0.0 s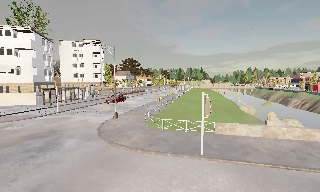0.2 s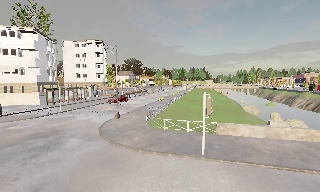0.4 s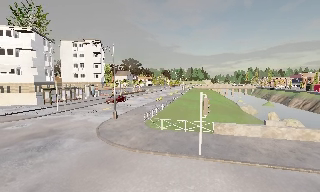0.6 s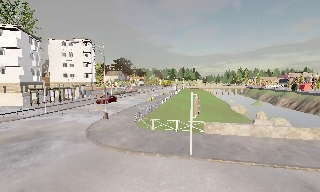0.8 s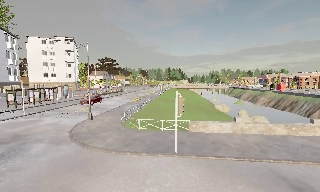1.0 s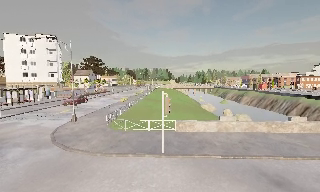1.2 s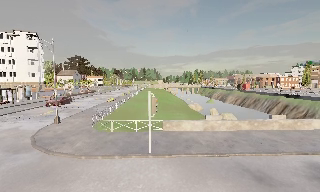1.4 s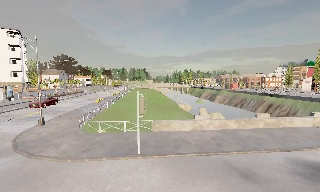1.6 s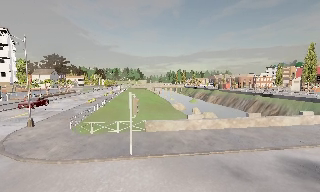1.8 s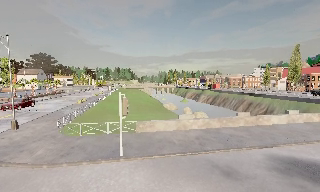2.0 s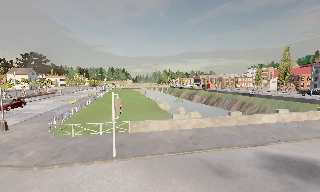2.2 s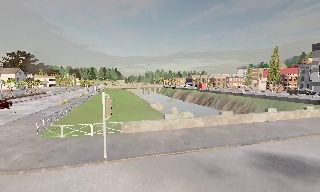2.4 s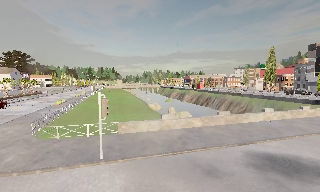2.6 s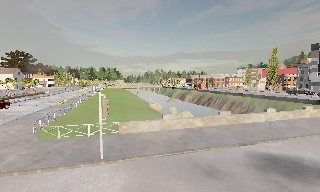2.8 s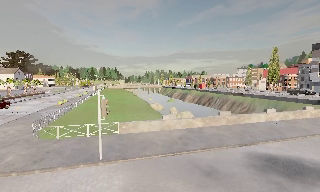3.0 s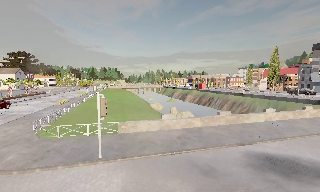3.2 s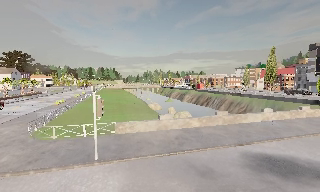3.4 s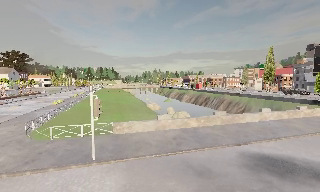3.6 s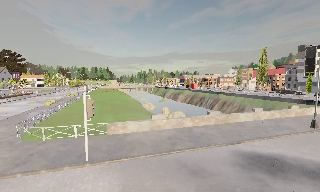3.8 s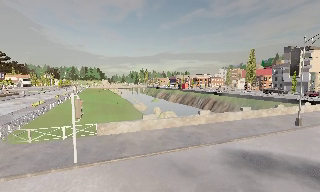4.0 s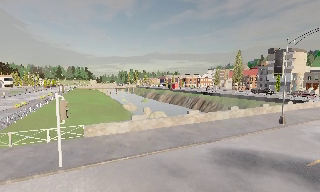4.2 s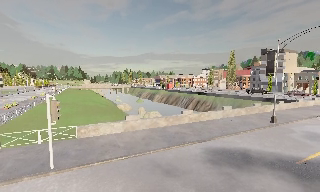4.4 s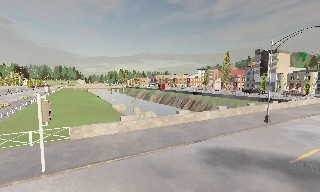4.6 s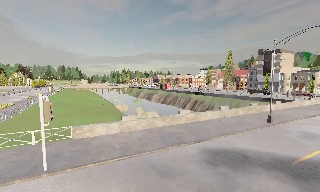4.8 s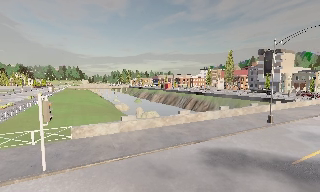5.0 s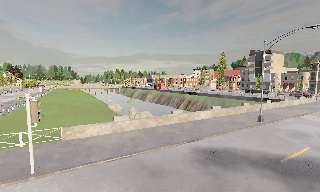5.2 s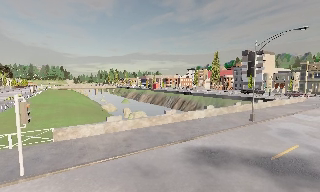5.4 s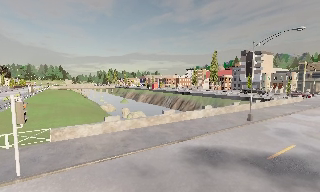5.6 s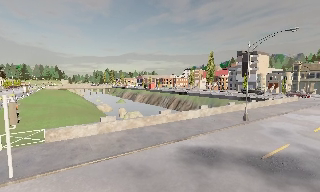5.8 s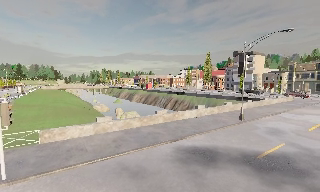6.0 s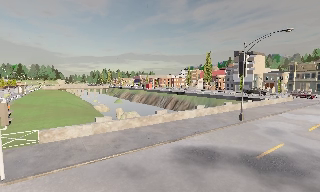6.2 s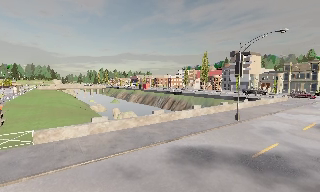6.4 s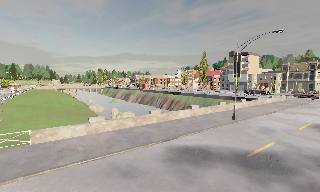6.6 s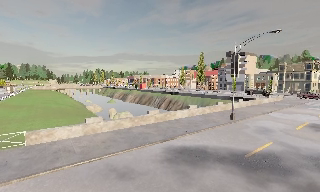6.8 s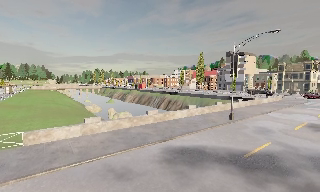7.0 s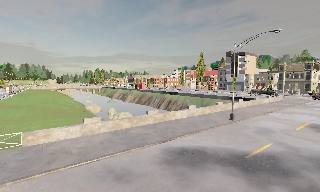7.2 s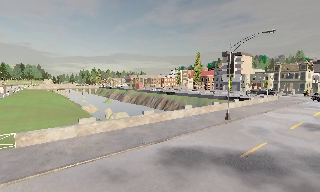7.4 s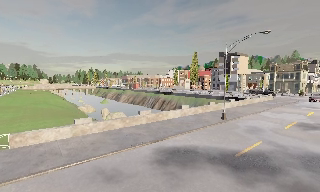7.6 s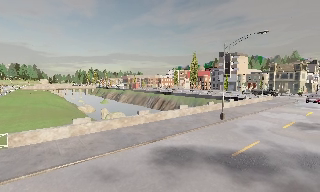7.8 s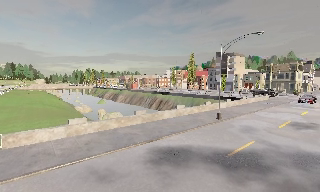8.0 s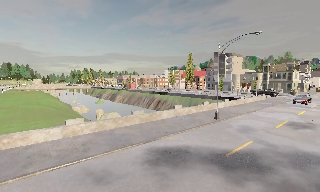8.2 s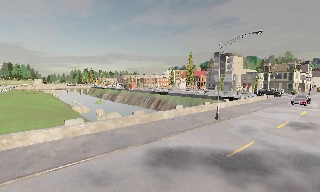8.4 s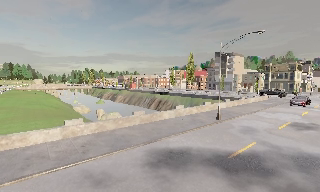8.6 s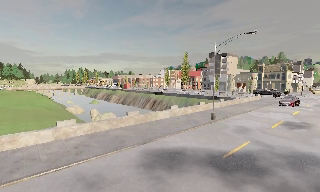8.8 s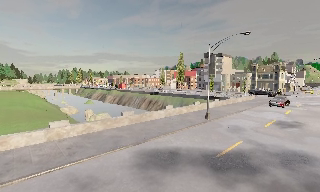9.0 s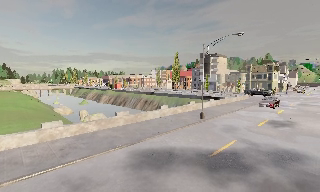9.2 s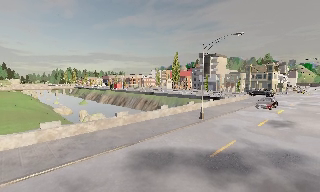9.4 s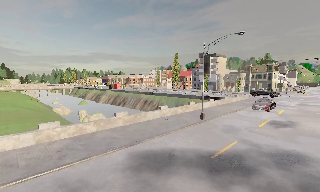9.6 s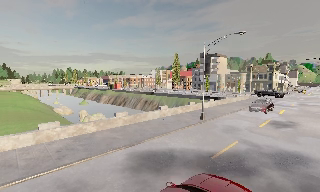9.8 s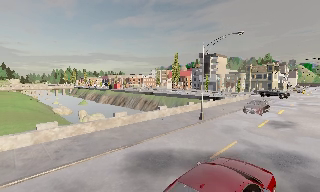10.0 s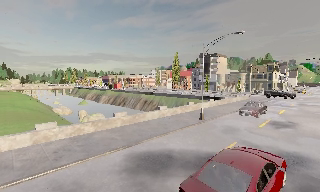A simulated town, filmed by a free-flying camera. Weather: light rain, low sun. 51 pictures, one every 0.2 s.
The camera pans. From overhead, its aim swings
clockwise.
The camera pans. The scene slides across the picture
to the left.
0.0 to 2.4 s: The camera swings to its right by about 30 degrees, and the scene slides to the left. It travels to its right, about 1 m, so close, fixed things drift to the left.
2.4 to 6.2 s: The camera swings to its right by about 20 degrees, and the scene slides to the left. It travels to its right, about 1.5 m, so close, fixed things drift to the left.
6.2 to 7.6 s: The camera travels to its right, about 0.5 m, so close, fixed things drift to the left.
7.6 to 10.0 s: The camera travels forward, about 1 m, so what stands in front looms larger.
The film runs forward here.
